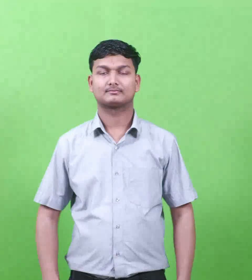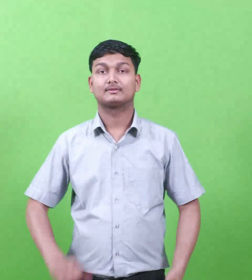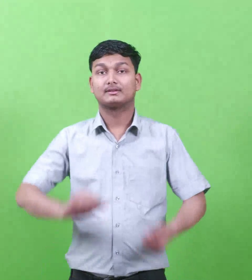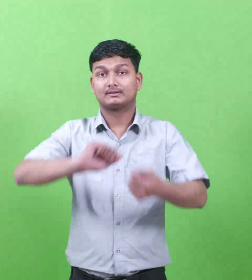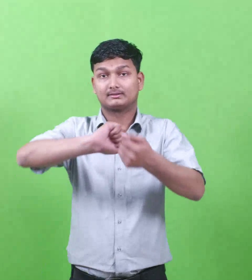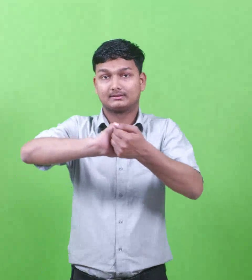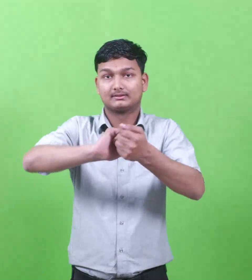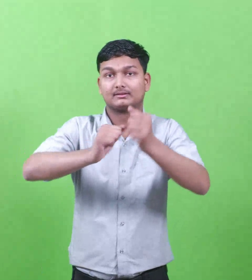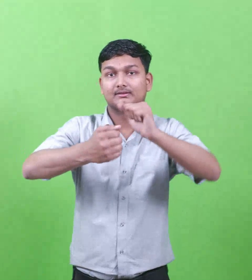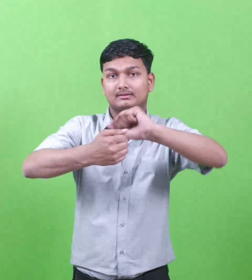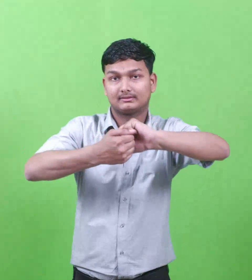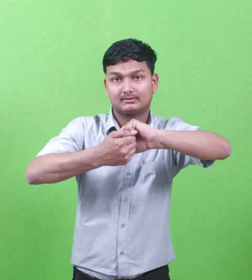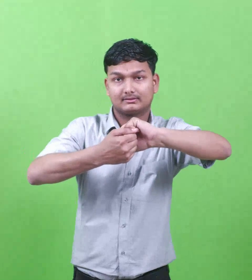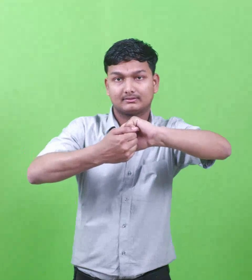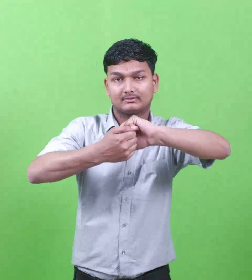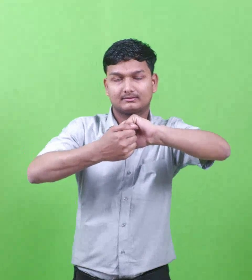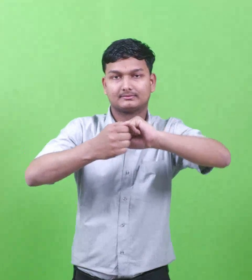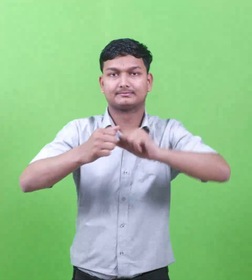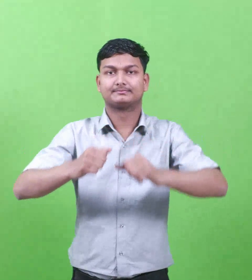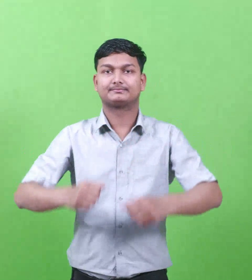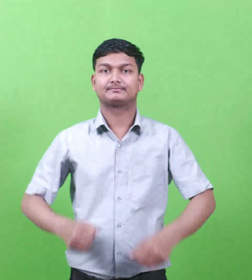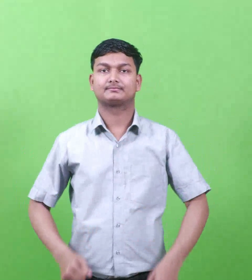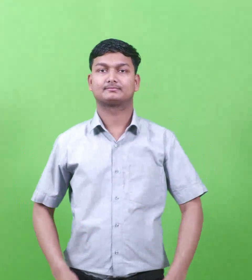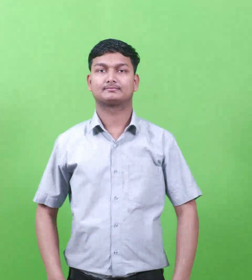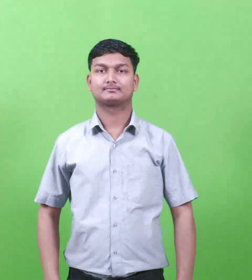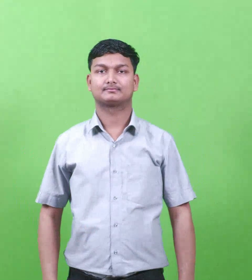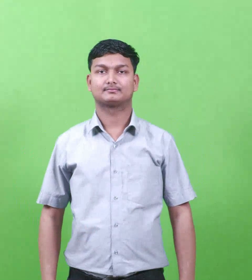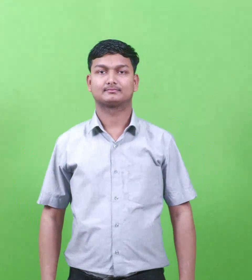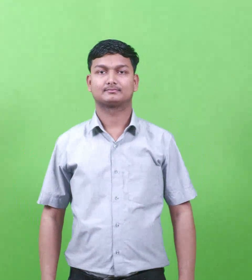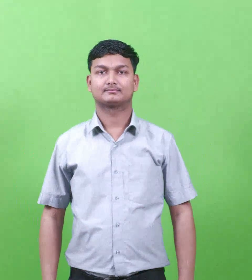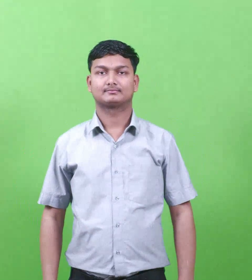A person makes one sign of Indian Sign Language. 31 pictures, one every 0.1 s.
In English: mountains of ararat
